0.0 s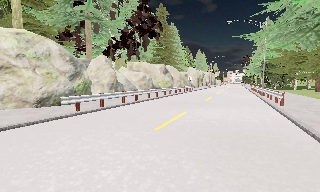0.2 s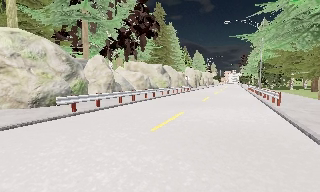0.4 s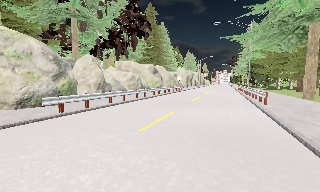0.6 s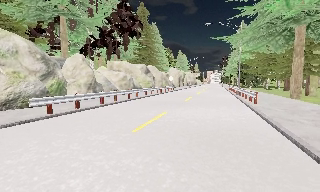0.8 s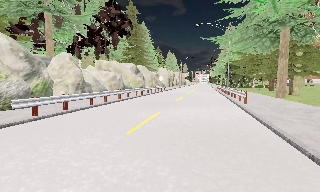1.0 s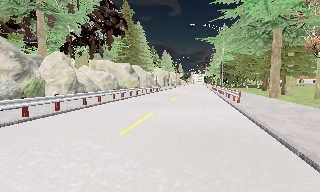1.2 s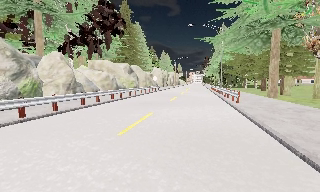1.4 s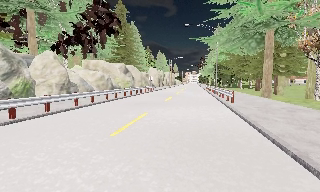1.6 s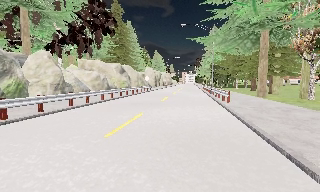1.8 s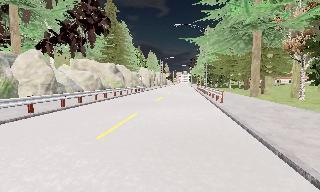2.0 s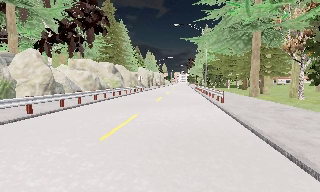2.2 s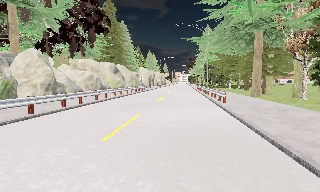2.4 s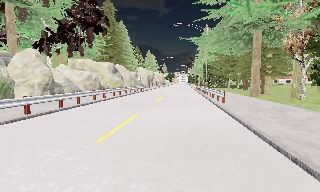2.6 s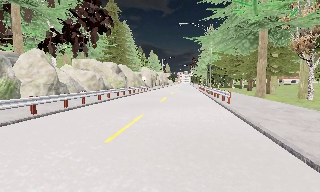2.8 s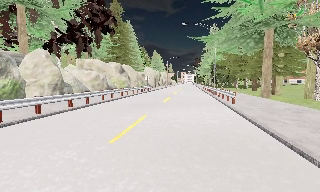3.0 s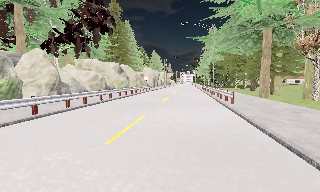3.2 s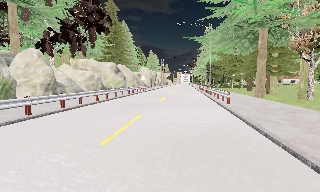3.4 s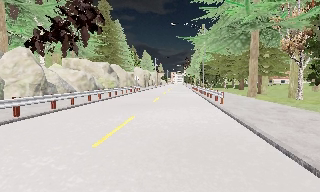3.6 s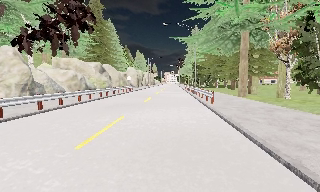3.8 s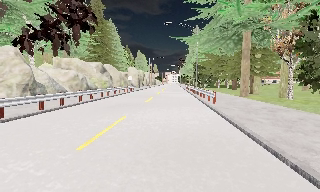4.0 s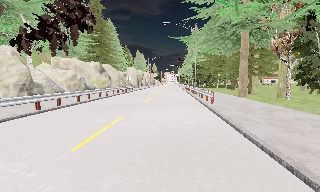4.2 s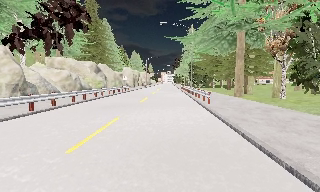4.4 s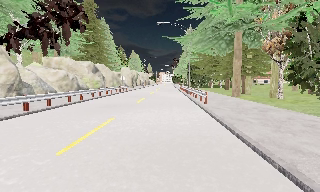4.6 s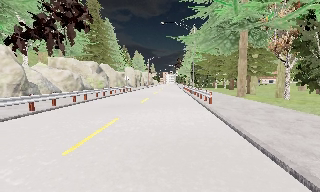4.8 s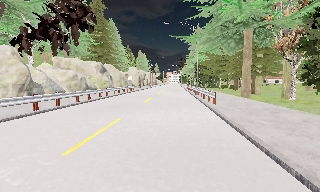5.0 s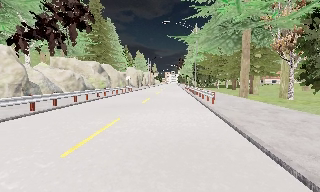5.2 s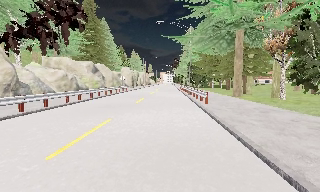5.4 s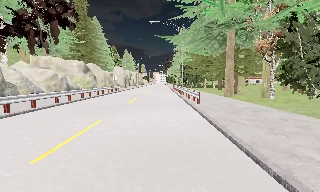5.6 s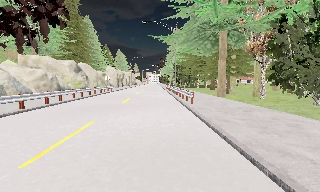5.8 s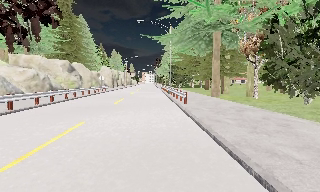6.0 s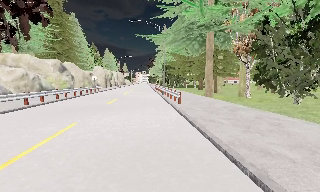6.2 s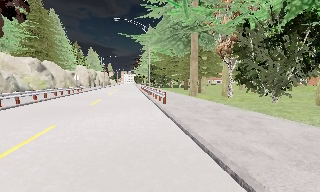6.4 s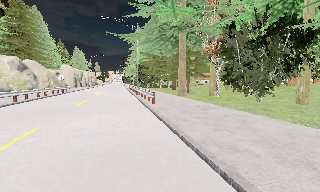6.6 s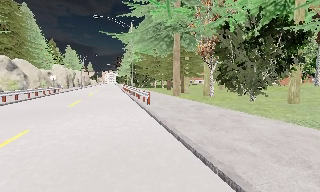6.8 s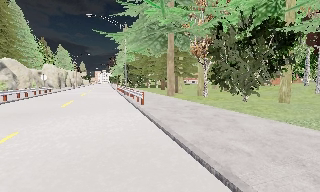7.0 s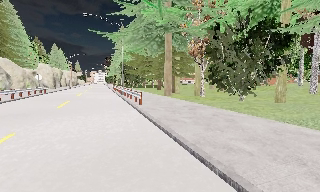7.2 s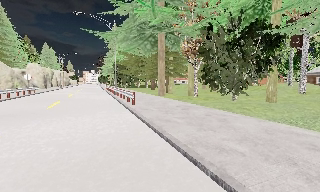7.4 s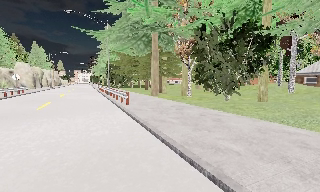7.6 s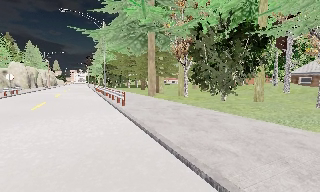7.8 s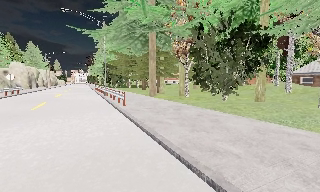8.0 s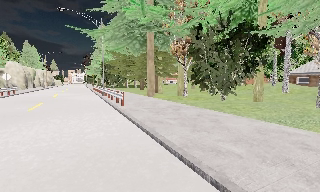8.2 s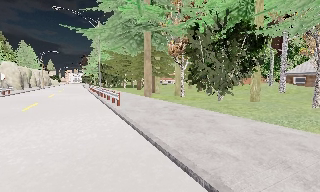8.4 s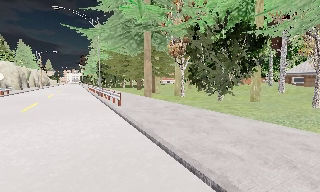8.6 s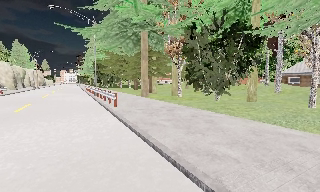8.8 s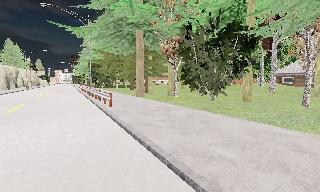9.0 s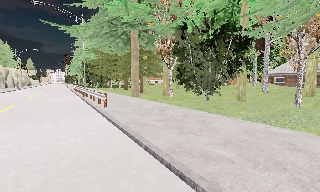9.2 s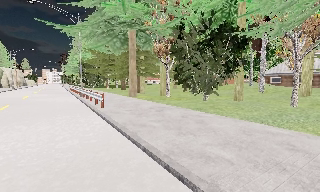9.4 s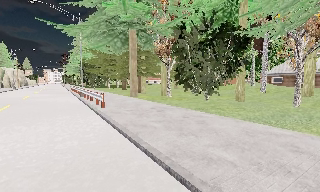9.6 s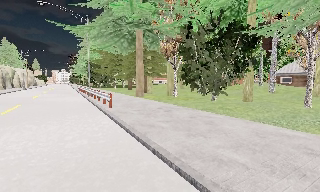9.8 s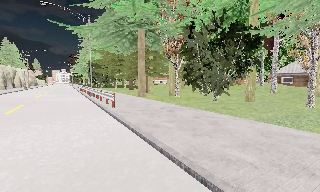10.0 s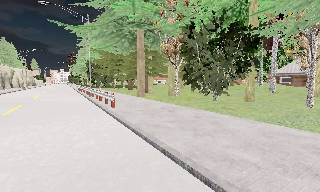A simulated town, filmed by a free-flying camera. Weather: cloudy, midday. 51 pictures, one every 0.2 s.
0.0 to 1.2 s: The camera pans to its right, which is clockwise from overhead, by about 10 degrees.
1.2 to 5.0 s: The camera travels forward, about 1 m, so what stands in front looms larger.
5.0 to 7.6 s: The camera pans to its right, which is clockwise from overhead, by about 30 degrees. It travels forward, about 0.5 m.
7.6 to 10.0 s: The camera travels forward, about 0.5 m, so what stands in front looms larger.
The film runs forward here.
